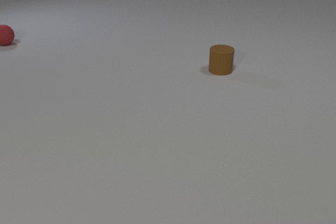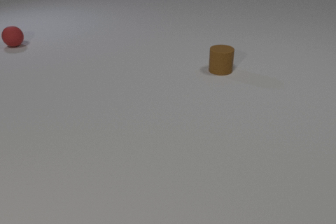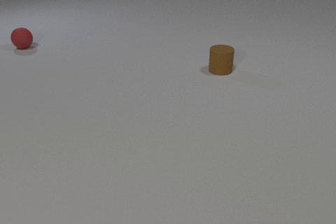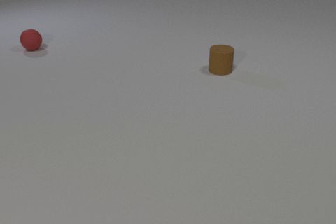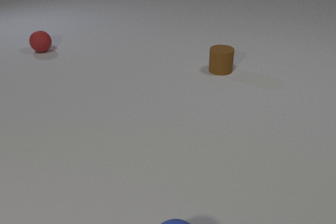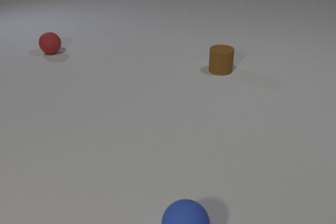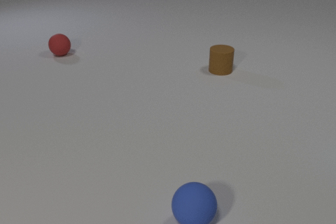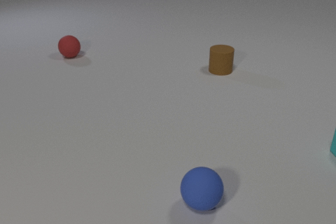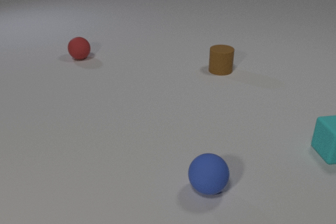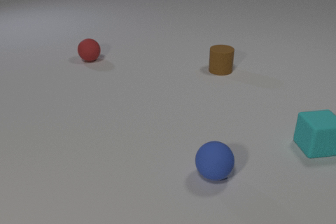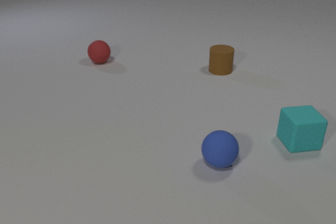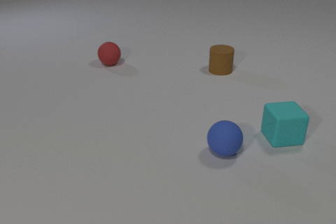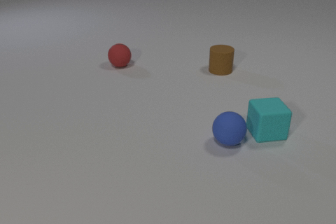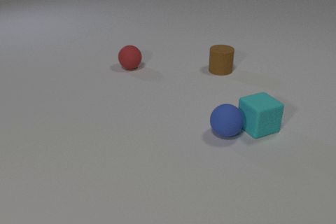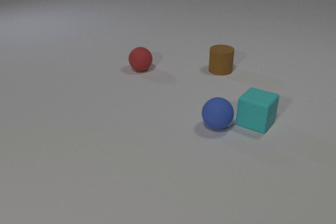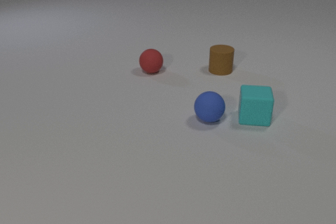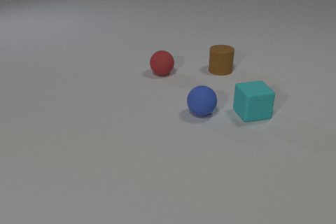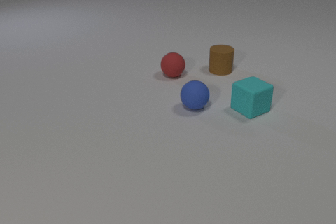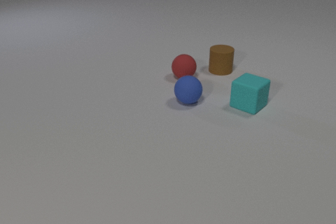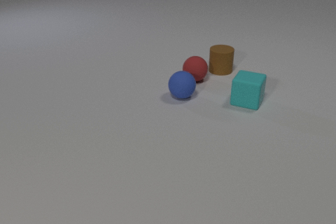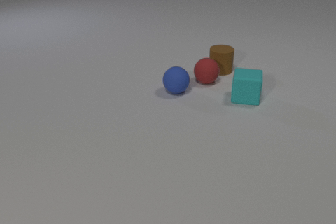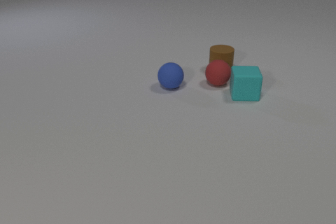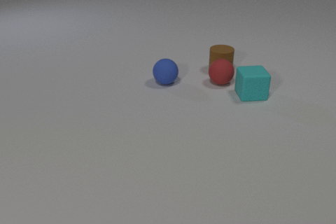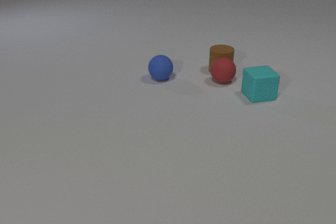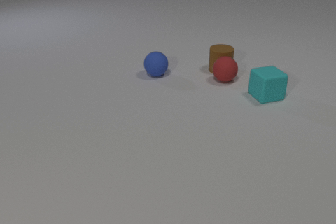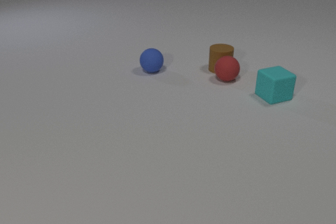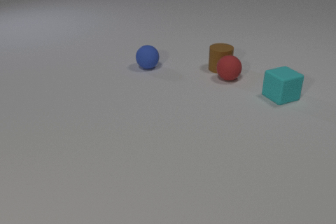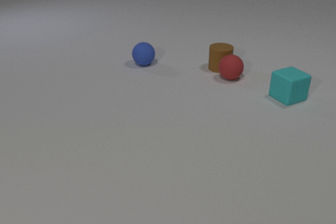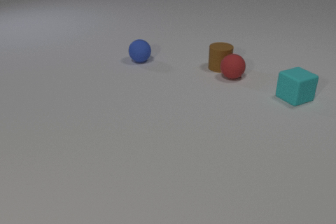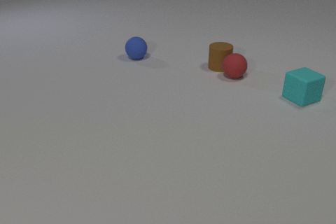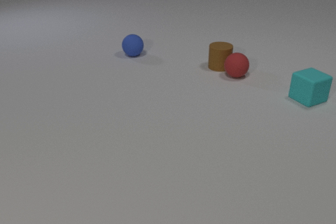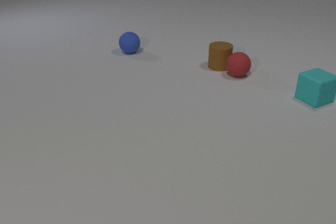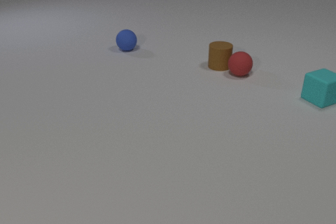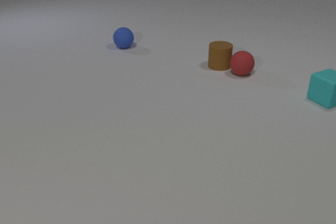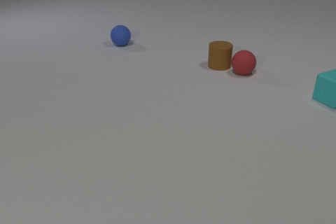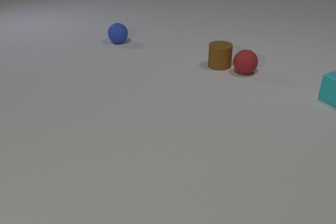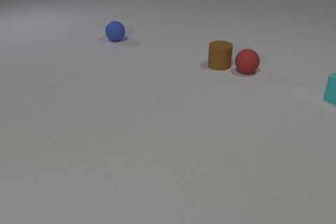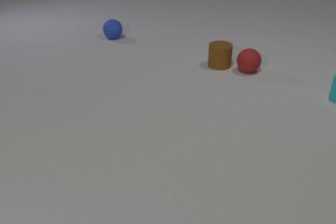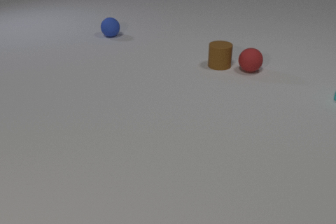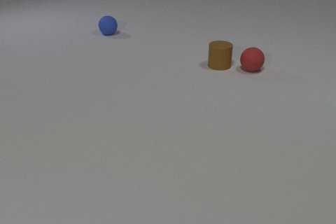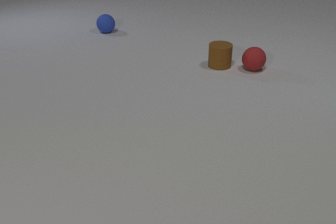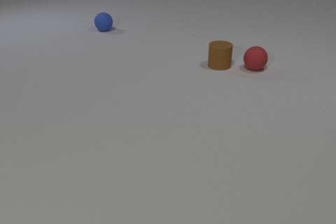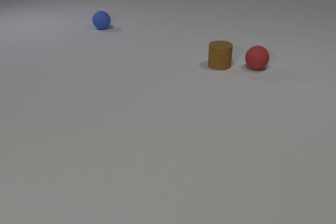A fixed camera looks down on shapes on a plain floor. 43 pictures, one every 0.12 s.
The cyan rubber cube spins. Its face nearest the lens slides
to the right.
The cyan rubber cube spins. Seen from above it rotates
counterclockwise.
0.00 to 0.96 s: The cyan rubber cube comes in at the right edge, slides to the left. The blue rubber sphere comes in at the bottom edge, rolls away from the camera. The red rubber sphere rolls to the right and toward the camera.
0.96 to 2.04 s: The cyan rubber cube slides to the left and away from the camera, spins so that its near face slides to the right, counterclockwise seen from above. The blue rubber sphere rolls away from the camera. The red rubber sphere rolls to the right and toward the camera. The cyan rubber cube and the blue rubber sphere collide.
2.04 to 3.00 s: The cyan rubber cube slides away from the camera and to the right, spins so that its near face slides to the right, counterclockwise seen from above. The blue rubber sphere rolls away from the camera and to the left. The red rubber sphere rolls to the right. The cyan rubber cube and the red rubber sphere collide. The red rubber sphere and the brown rubber cylinder collide.
3.00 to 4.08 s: The cyan rubber cube slides to the right. The blue rubber sphere rolls away from the camera and to the left. The red rubber sphere rolls away from the camera and to the right. The brown rubber cylinder slides away from the camera.
4.08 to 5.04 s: The cyan rubber cube slides to the right, leaves at the right edge. The blue rubber sphere rolls away from the camera. The red rubber sphere rolls away from the camera and to the right.
What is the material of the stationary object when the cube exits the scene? rubber.
What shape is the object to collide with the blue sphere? cube.
How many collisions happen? 3.
